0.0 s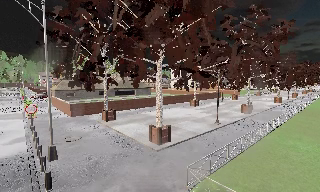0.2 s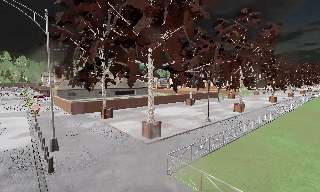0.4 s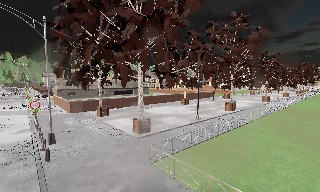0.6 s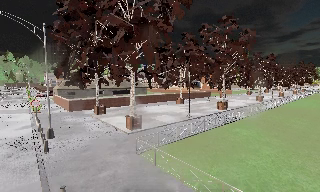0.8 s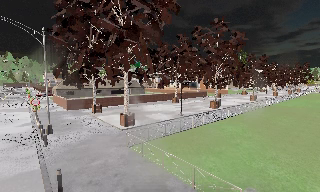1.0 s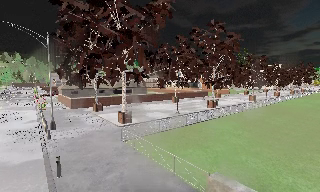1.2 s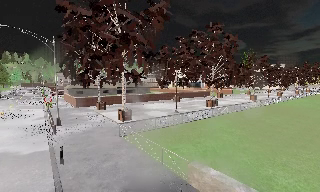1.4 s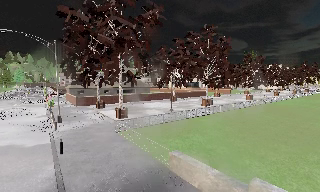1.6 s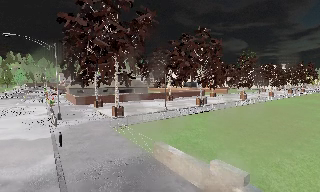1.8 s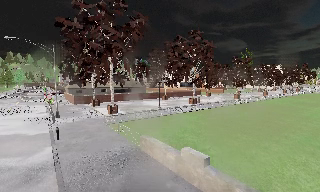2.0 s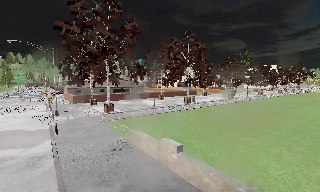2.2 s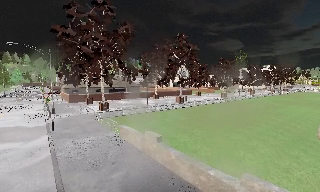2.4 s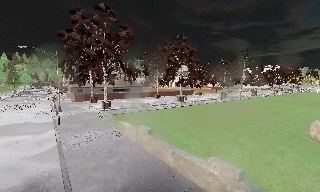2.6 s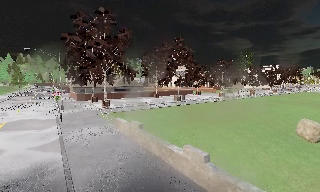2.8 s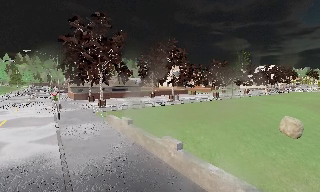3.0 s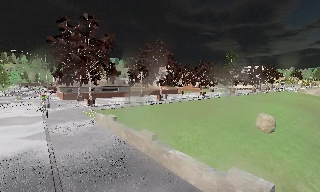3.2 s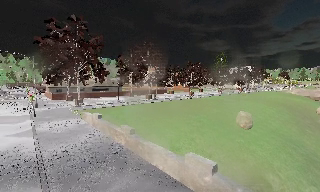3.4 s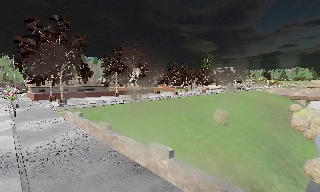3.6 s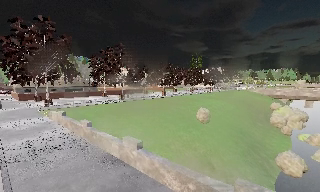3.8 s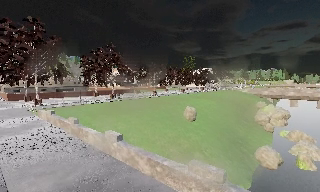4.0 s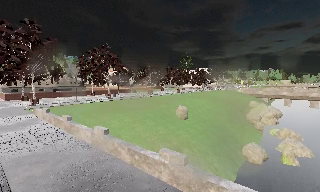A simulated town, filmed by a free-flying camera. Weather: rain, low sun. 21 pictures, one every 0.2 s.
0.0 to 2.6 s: The camera travels backward and to its right, about 16 m, so what stands in front gets smaller.
2.6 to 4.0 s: The scene slides to the left, as the camera pans about 15 degrees to its right. It travels backward and to its right, about 9 m, so what stands in front gets smaller.
The film runs backward here.
